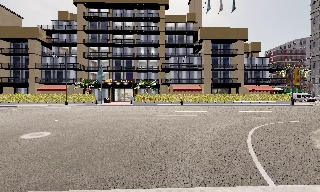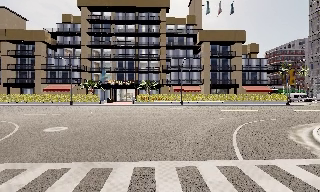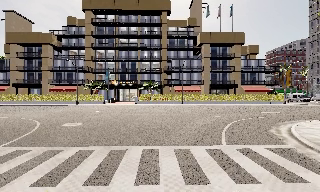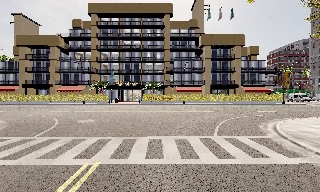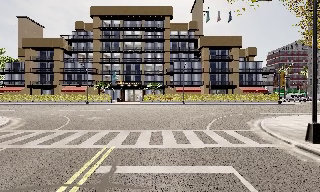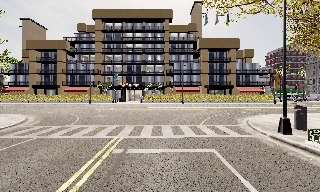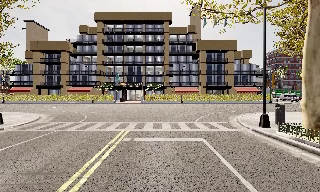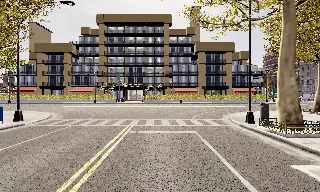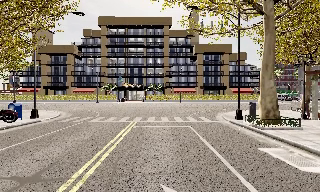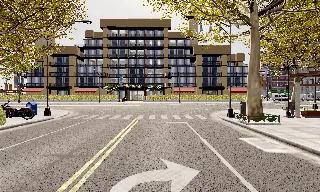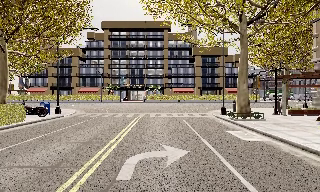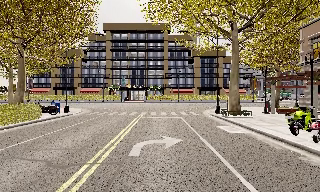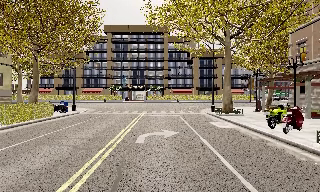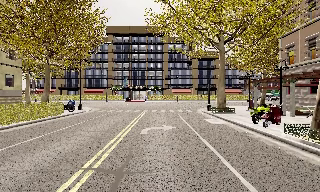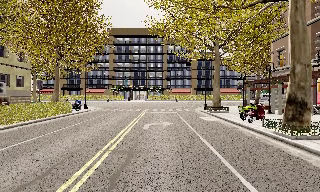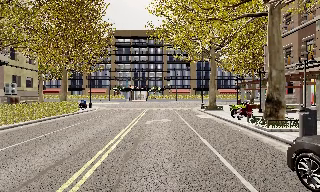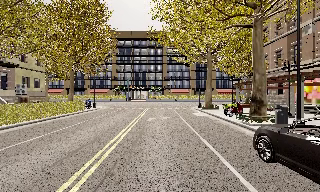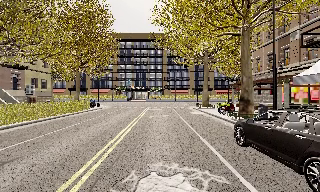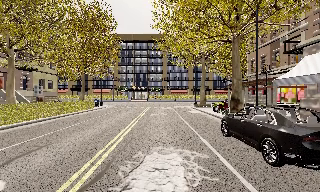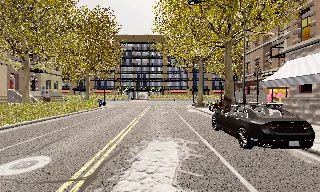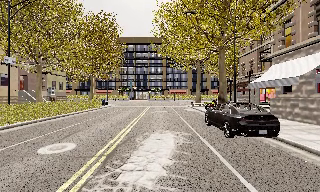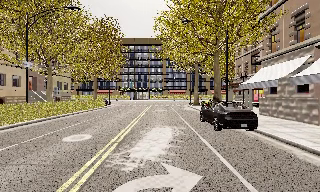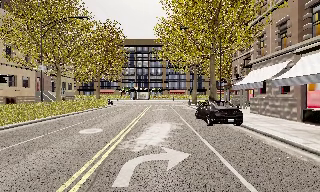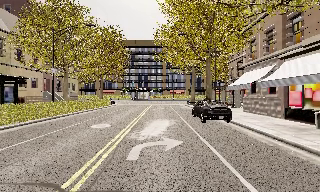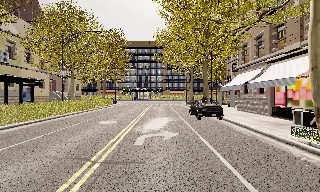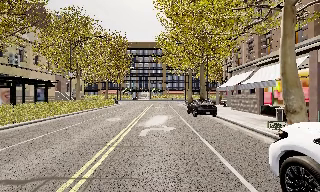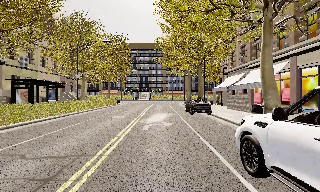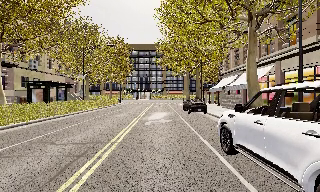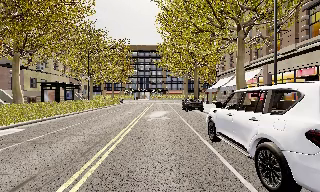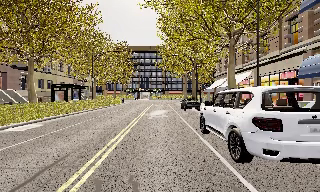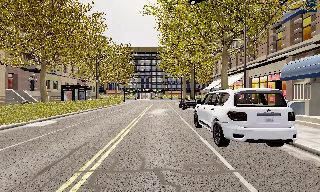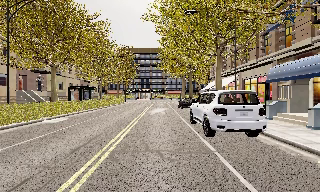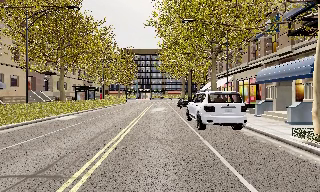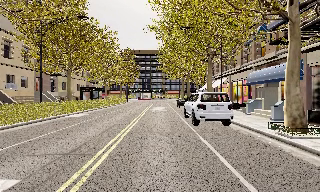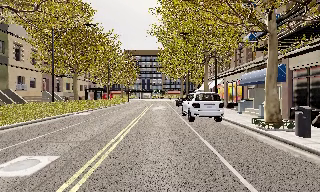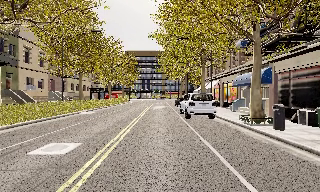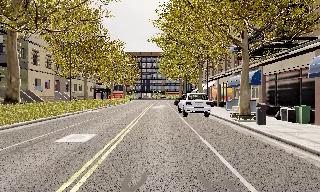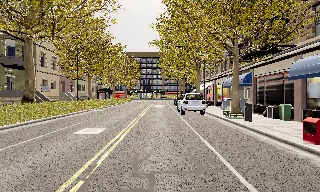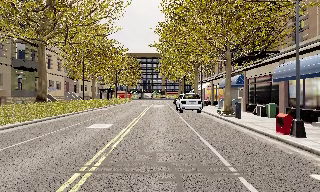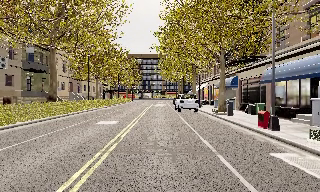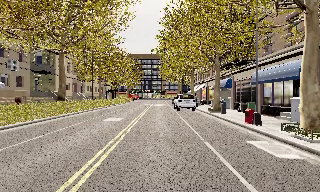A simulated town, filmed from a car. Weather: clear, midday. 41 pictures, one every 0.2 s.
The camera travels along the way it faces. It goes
backward.
0.0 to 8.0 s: The camera travels backward, about 55 m, so what stands in front gets smaller.
The film runs backward here.
